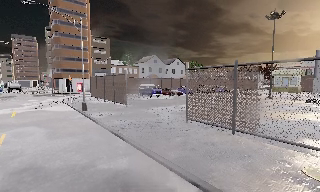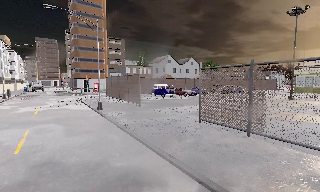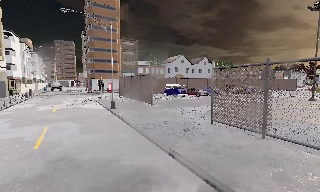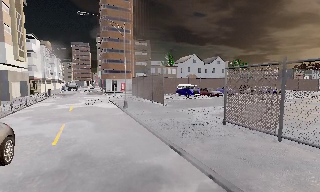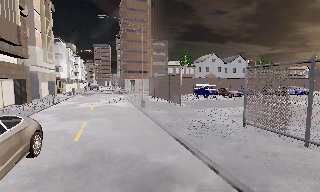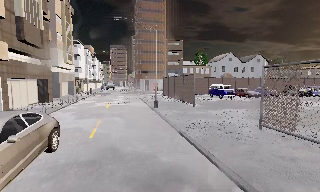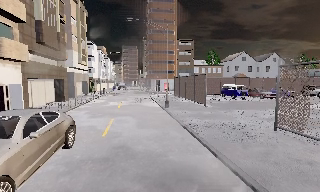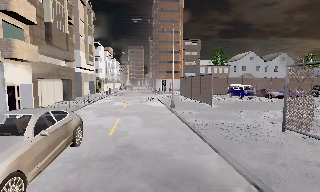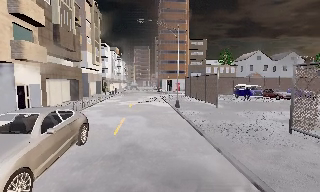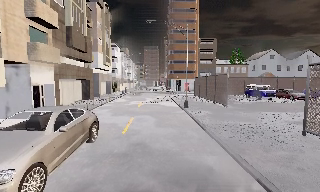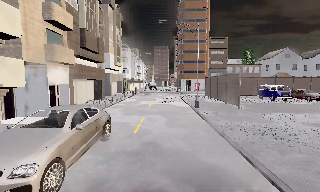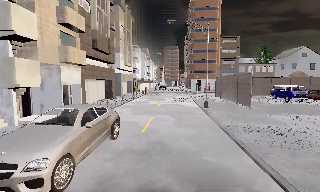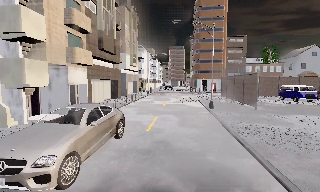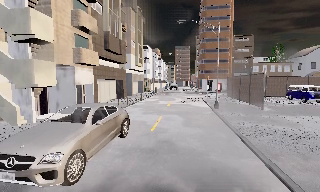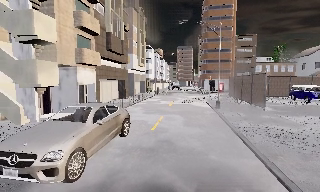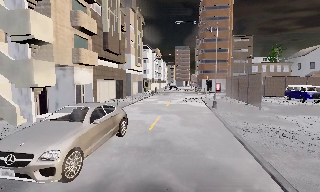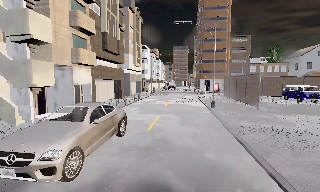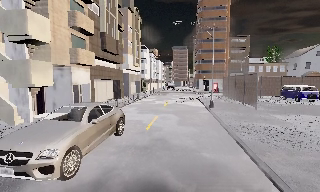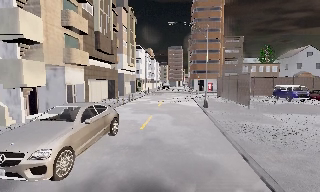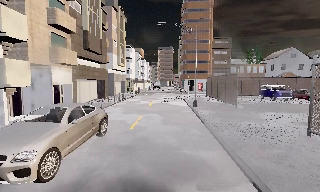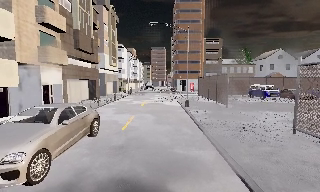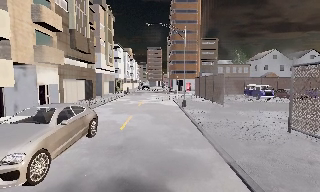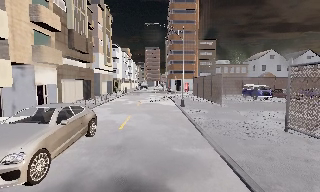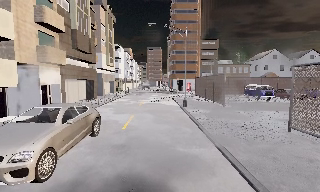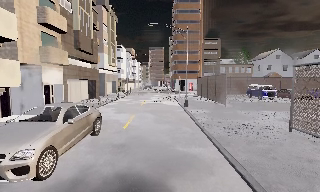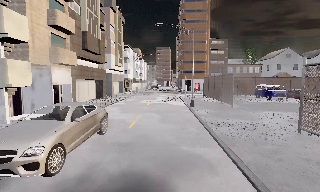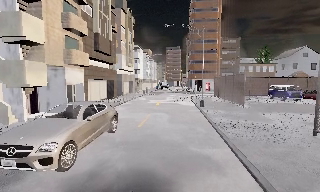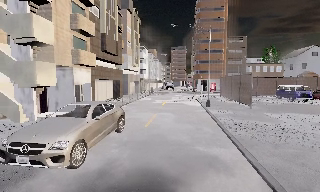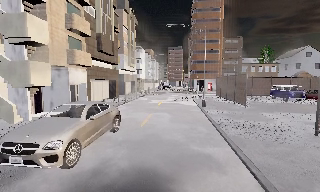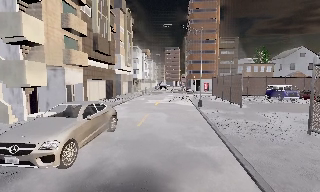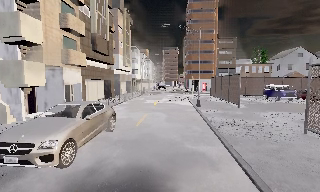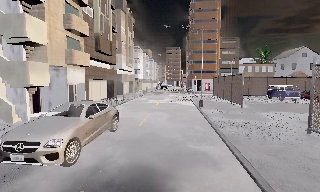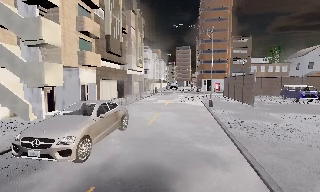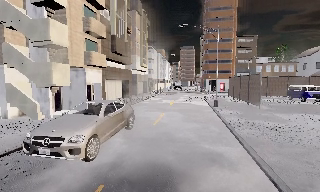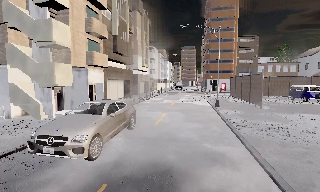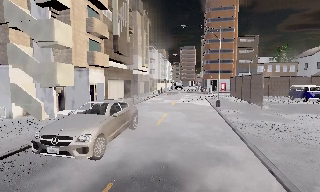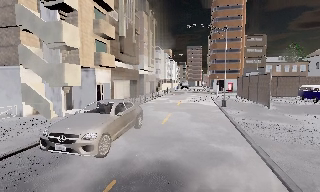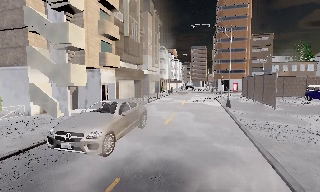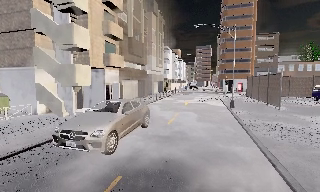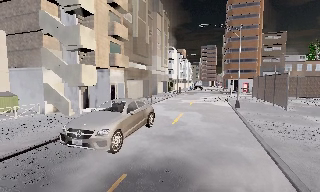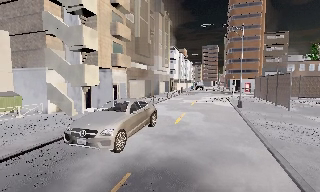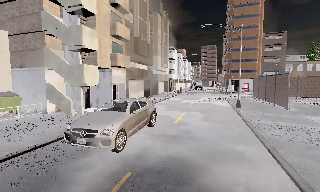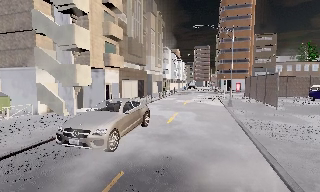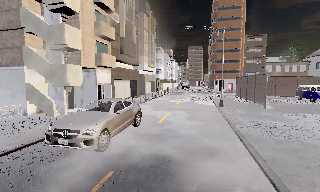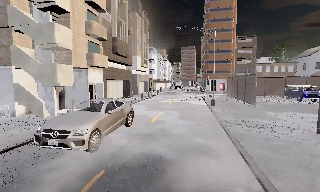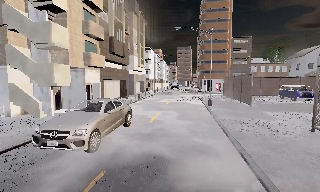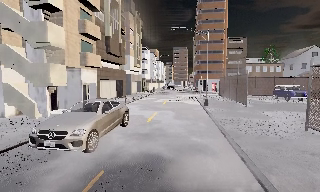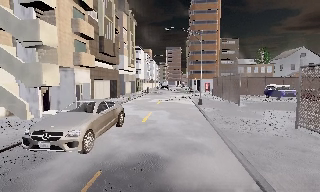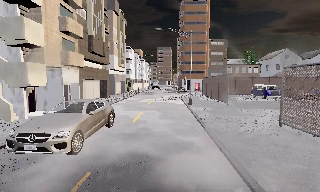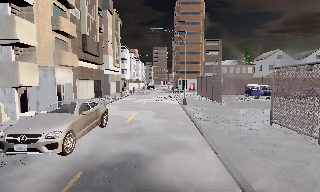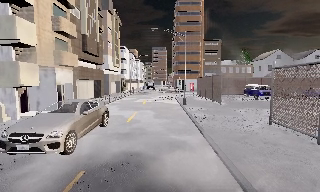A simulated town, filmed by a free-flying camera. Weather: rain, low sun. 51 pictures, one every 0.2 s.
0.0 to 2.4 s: The camera pans to its left, which is counterclockwise from overhead, by about 45 degrees. It travels to its right, about 0.5 m.
2.4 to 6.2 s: The camera travels backward, about 1 m, so what stands in front gets smaller.
6.2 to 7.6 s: The camera pans to its left, which is counterclockwise from overhead, by about 10 degrees.
7.6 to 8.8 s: The camera shifts only a little, or ends up much as it began.
8.8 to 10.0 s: The camera swings to its right by about 10 degrees, and the scene slides to the left.
The film runs backward here.
